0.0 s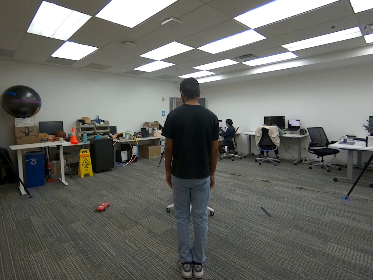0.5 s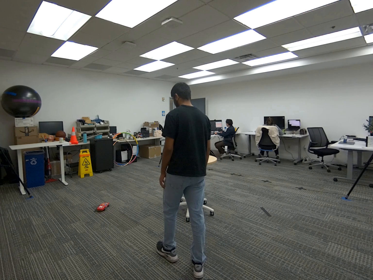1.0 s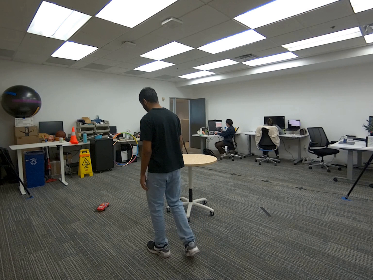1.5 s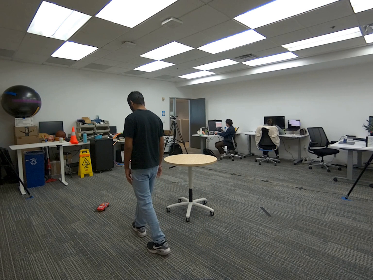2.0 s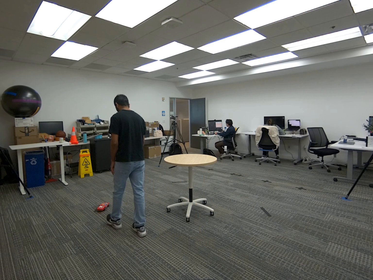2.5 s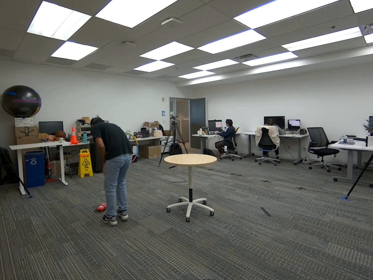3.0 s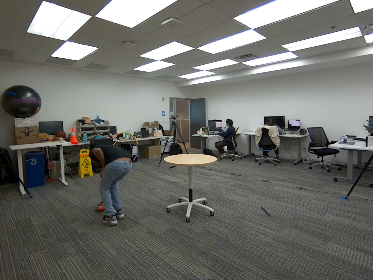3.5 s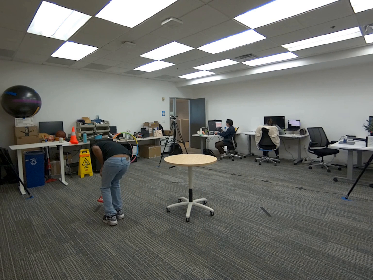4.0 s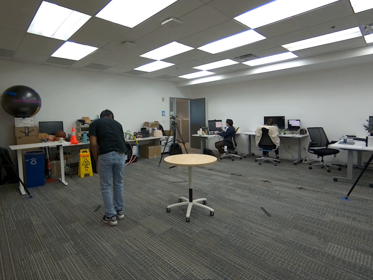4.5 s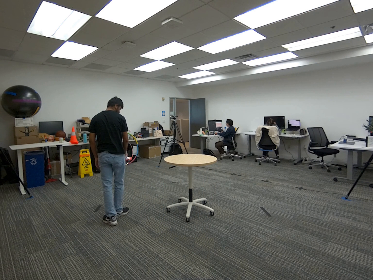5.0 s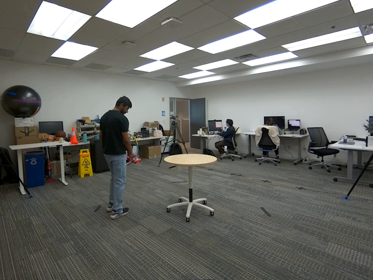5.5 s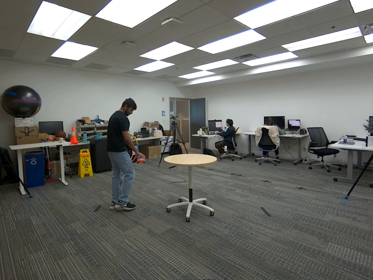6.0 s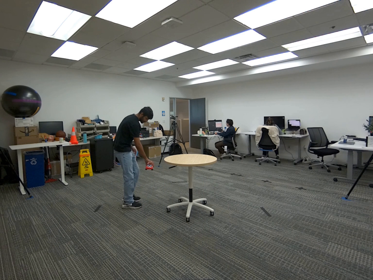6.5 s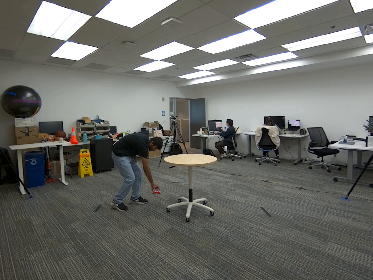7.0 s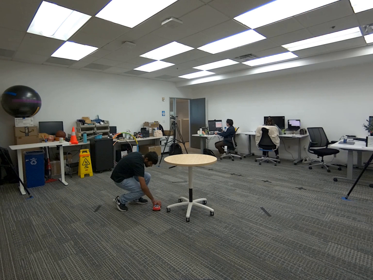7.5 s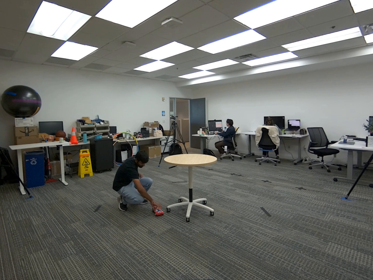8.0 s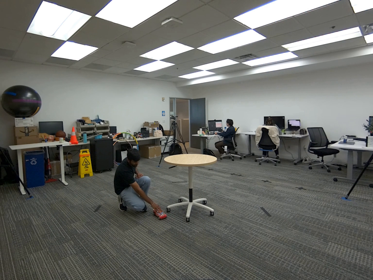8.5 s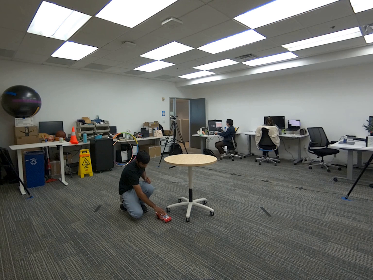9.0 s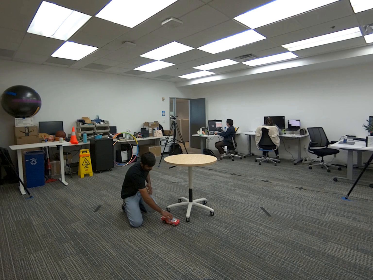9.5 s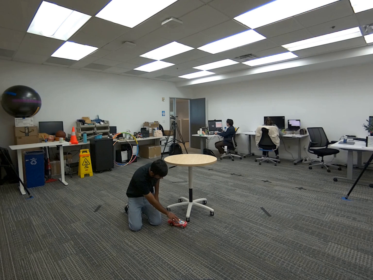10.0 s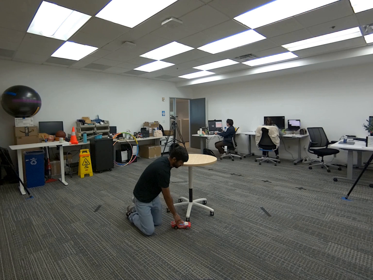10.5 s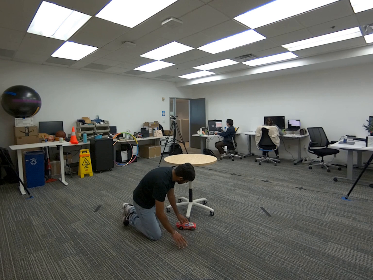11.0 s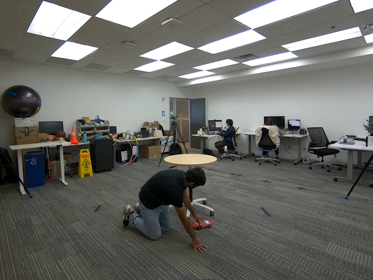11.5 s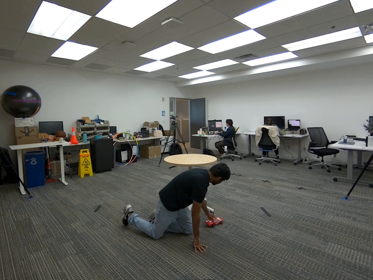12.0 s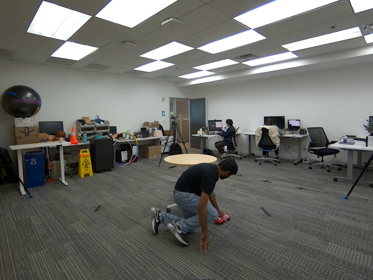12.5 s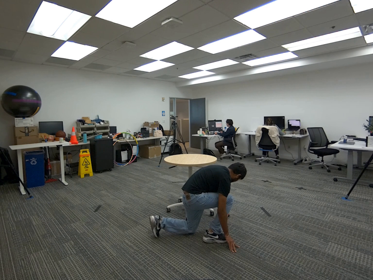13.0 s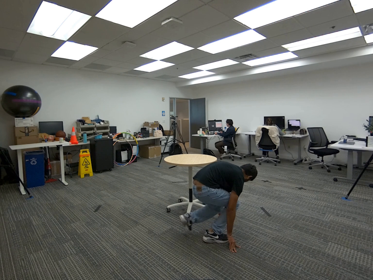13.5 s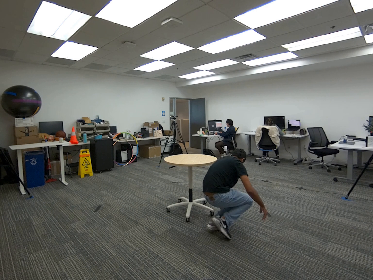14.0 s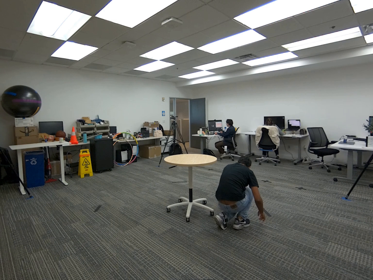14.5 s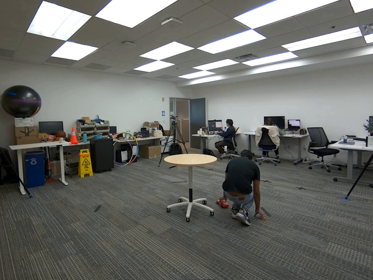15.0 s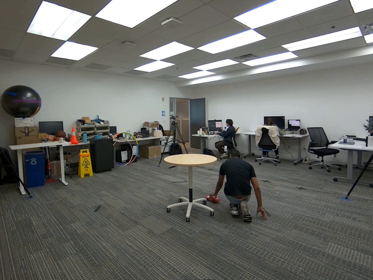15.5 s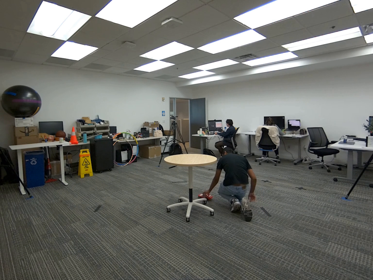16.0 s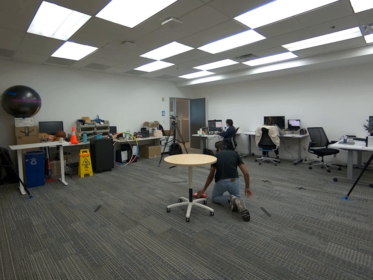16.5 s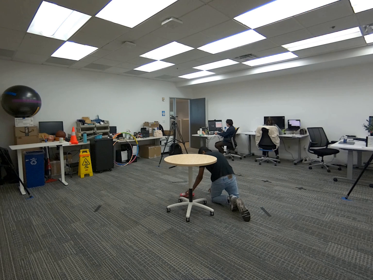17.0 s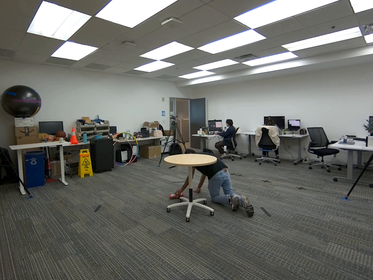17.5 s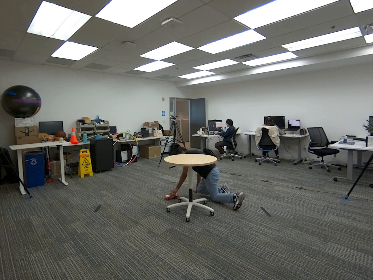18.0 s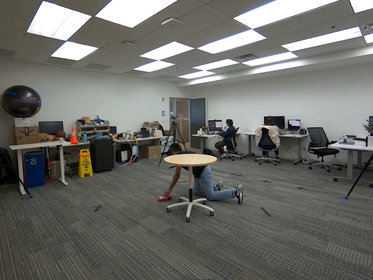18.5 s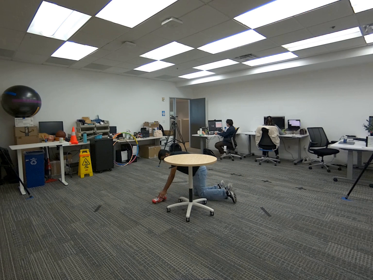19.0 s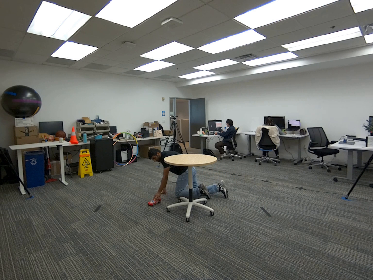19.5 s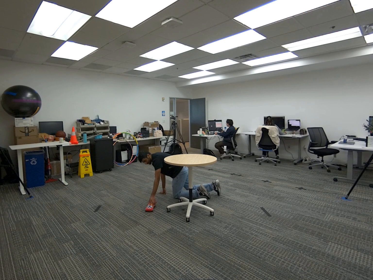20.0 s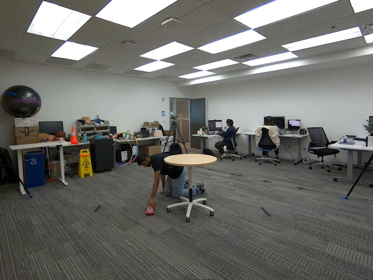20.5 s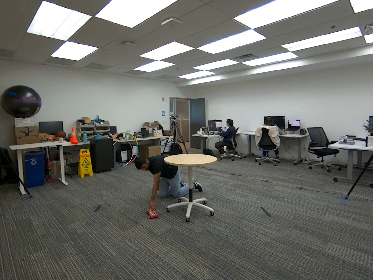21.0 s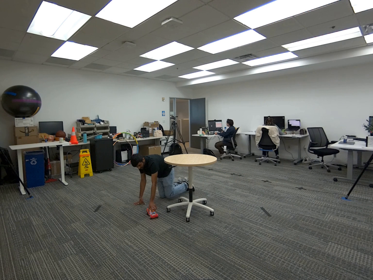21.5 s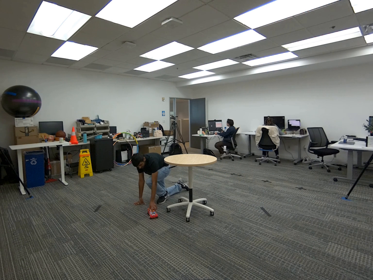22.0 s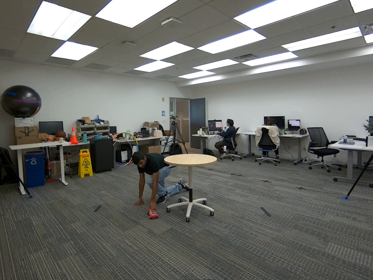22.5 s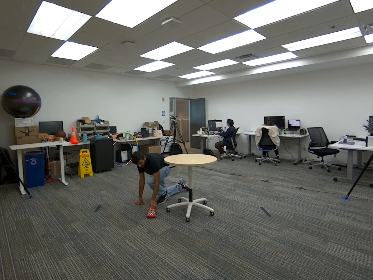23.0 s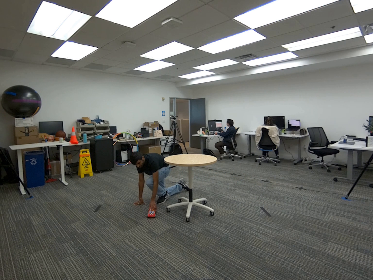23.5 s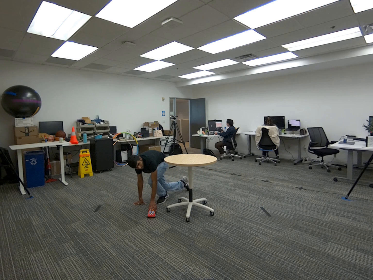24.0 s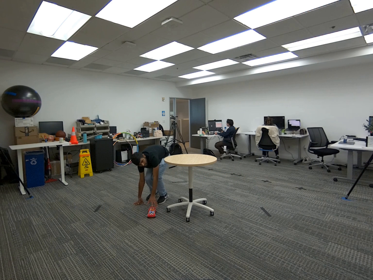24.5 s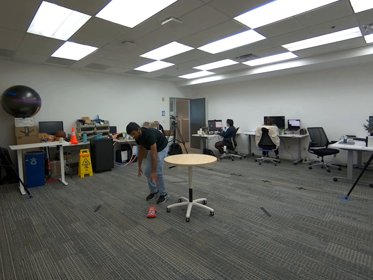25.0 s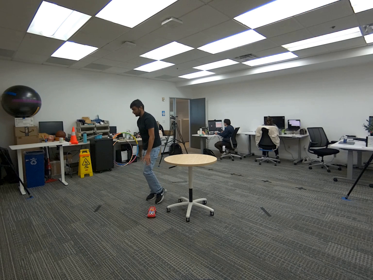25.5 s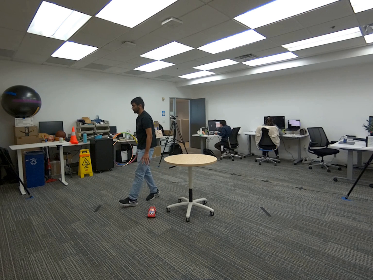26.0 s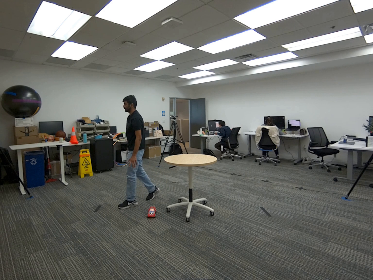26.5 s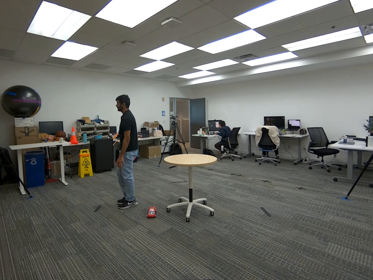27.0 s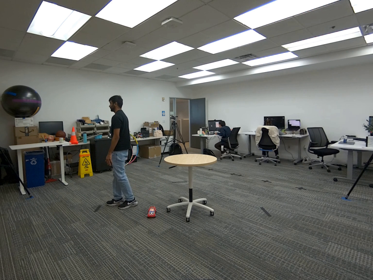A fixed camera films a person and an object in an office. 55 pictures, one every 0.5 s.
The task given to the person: Walk to the toy car on the ground and pick it up. Place it down and roll it around the table along the ground. Continue until finished.
